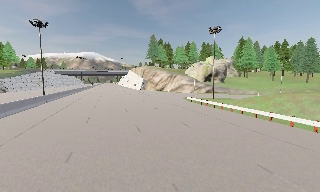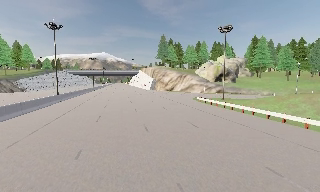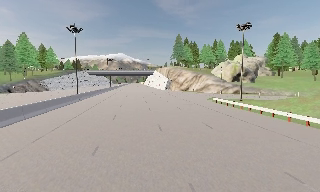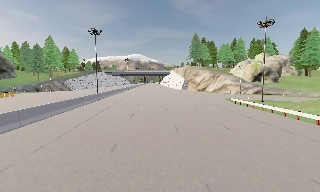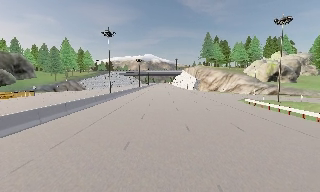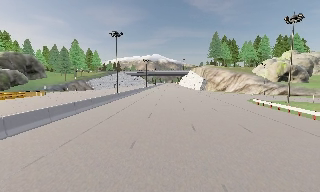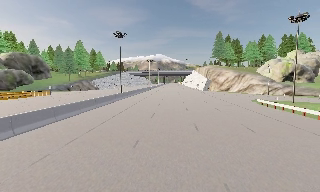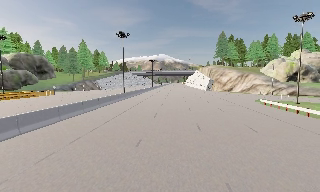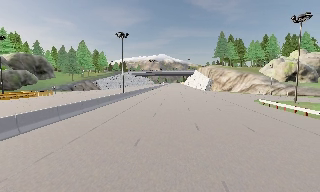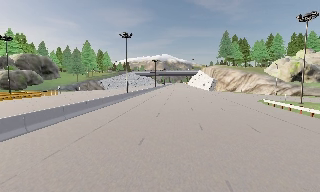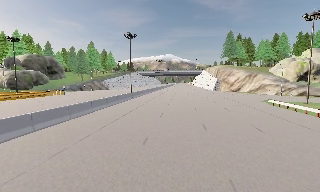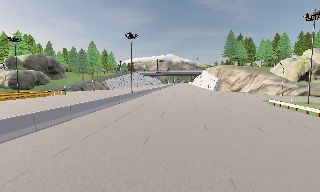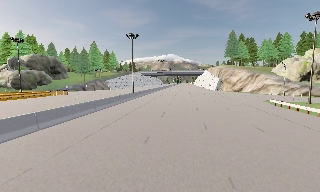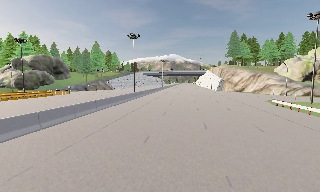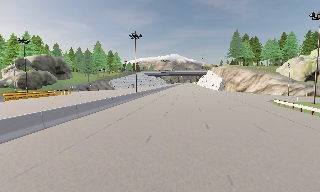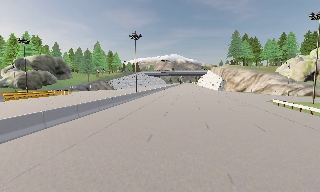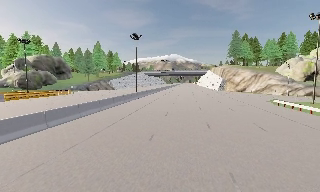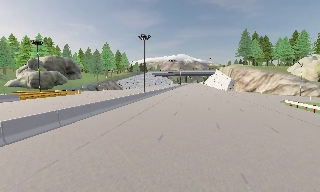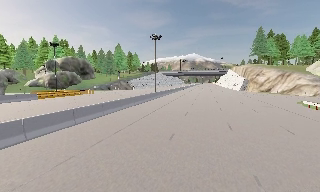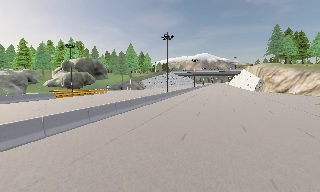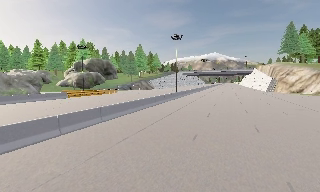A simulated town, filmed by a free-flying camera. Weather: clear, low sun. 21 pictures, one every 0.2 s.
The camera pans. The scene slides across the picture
to the right.
The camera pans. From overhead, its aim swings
counterclockwise.
0.0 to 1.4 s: The camera pans to its left, which is counterclockwise from overhead, by about 25 degrees. It travels backward, about 0.5 m, so what stands in front gets smaller.
1.4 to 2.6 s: The camera travels backward, about 0.5 m, so what stands in front gets smaller.
2.6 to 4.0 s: The camera swings to its left by about 15 degrees, and the scene slides to the right. It travels to its left, about 0.5 m, so close, fixed things drift to the right.
The film runs backward here.
